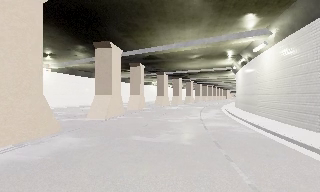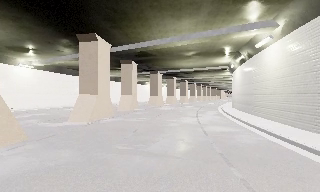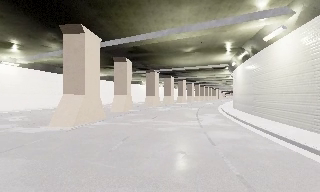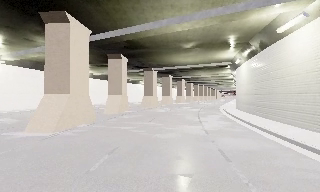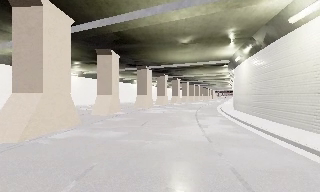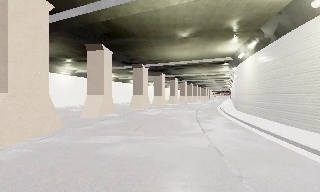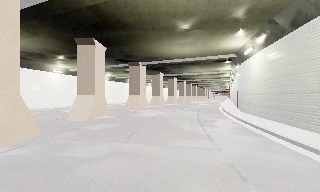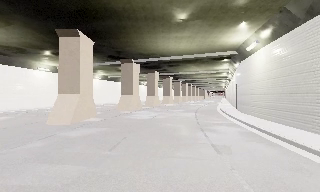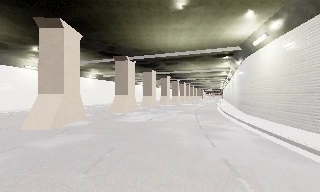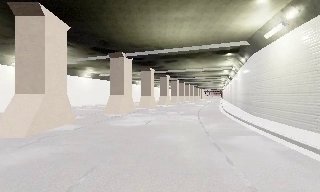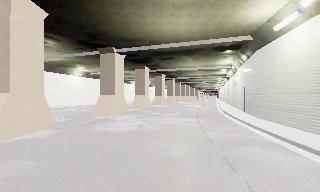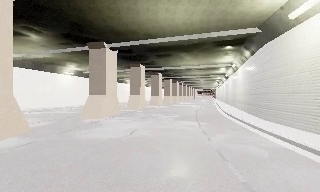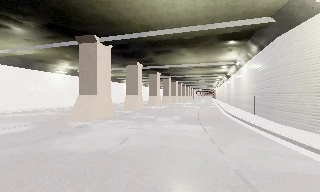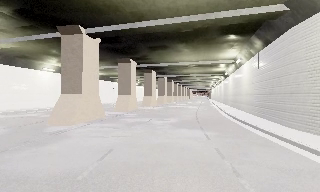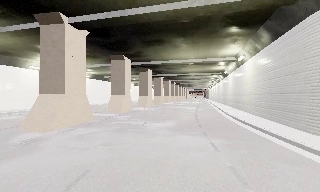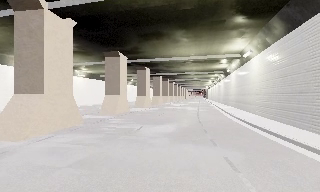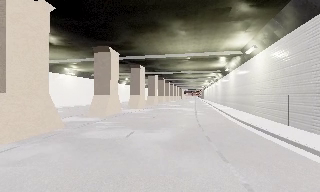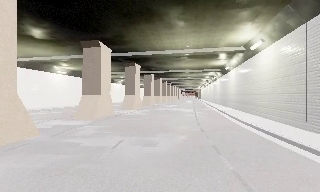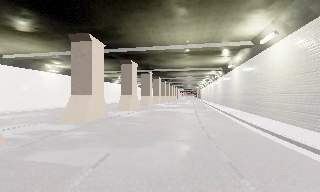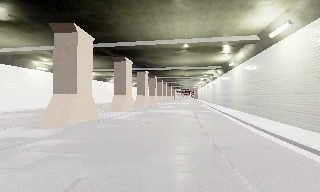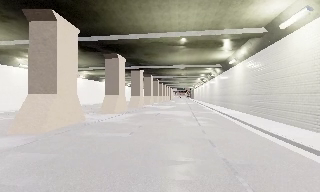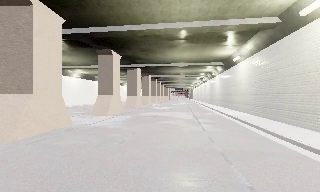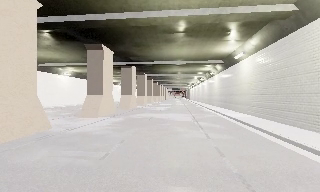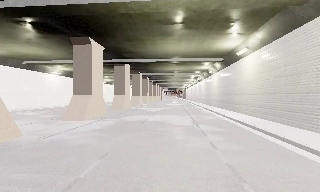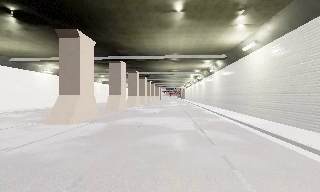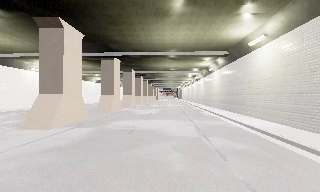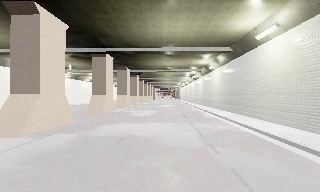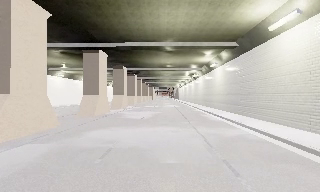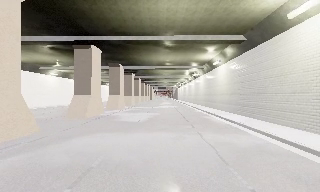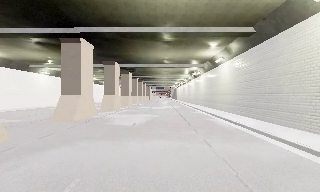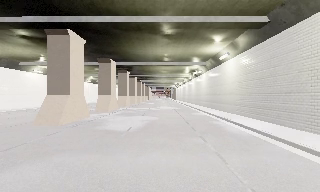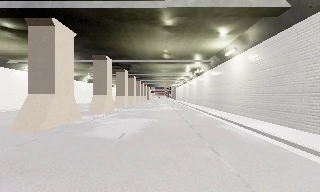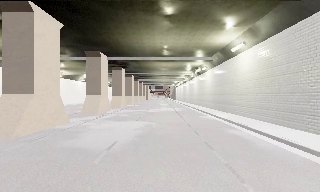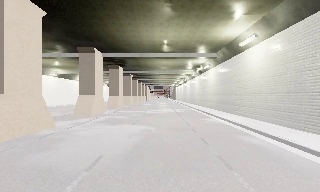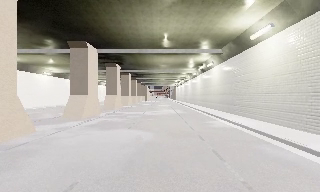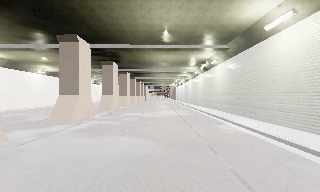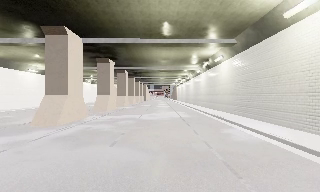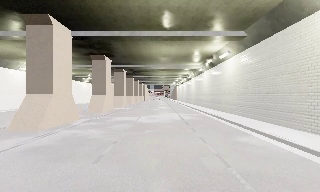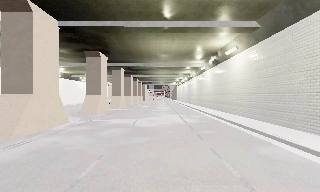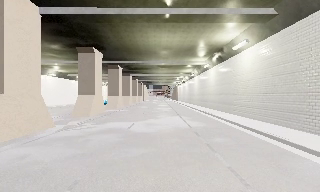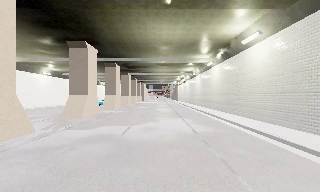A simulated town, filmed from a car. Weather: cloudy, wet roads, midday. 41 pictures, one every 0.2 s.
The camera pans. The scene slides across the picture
to the left.
The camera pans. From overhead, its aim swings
clockwise.
0.0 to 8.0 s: The camera pans to its right, which is clockwise from overhead, by about 30 degrees. It travels forward, about 60 m.
The film runs forward here.
